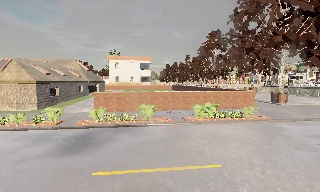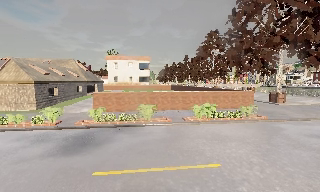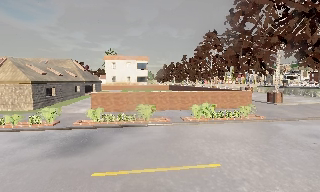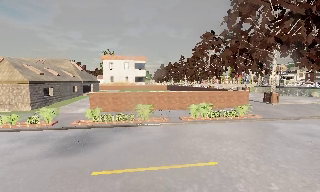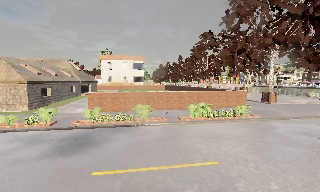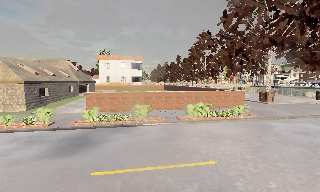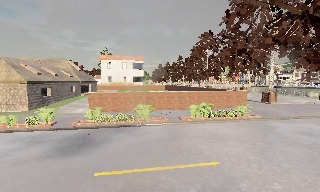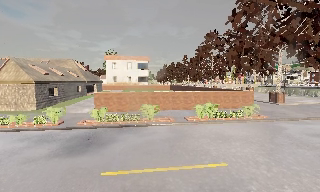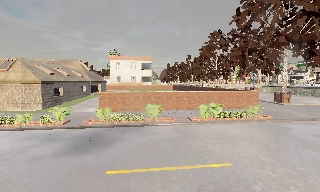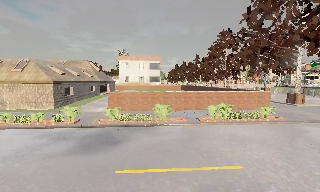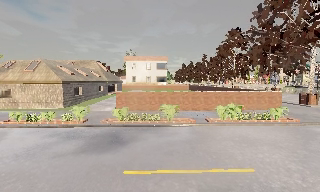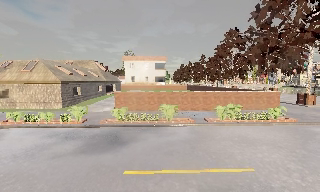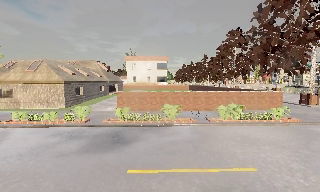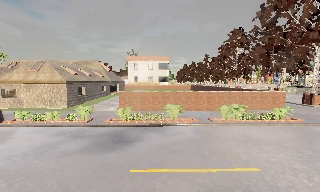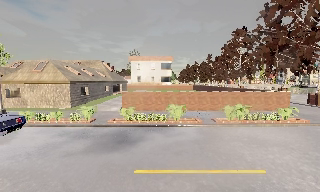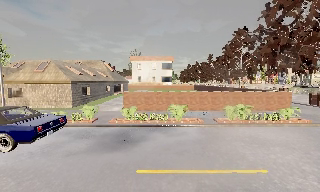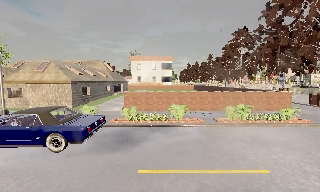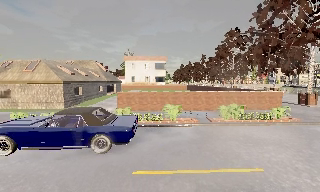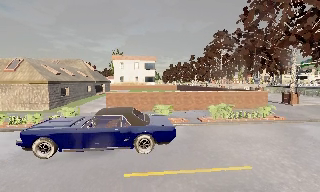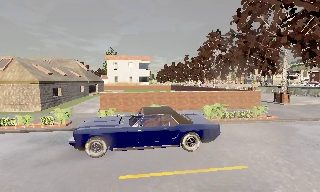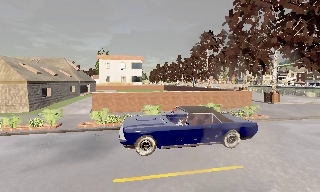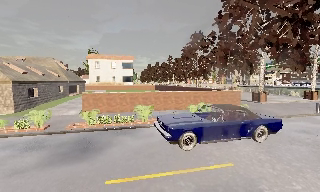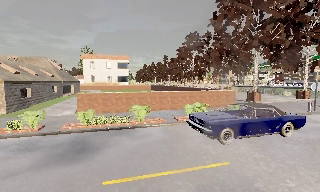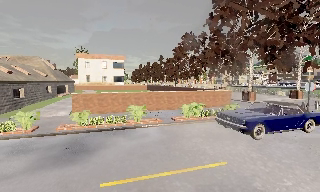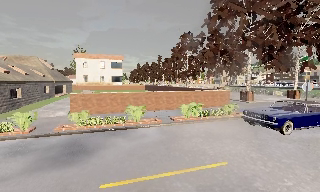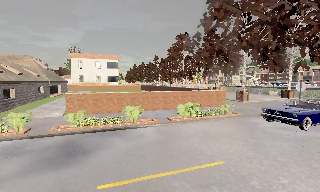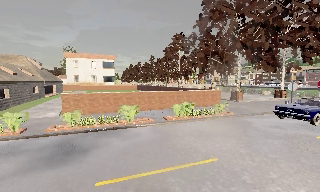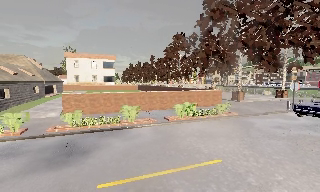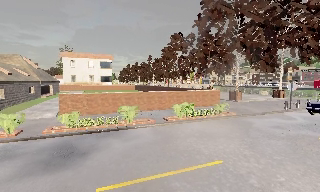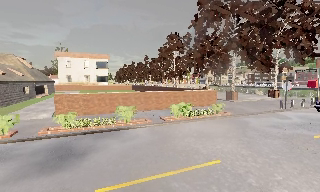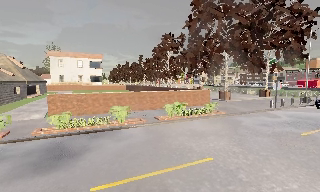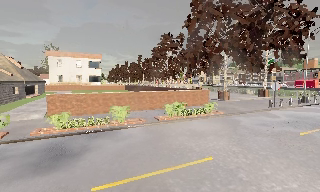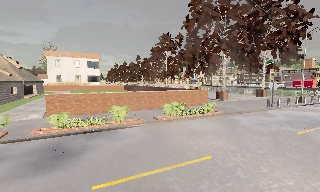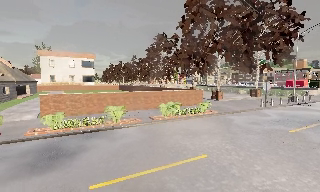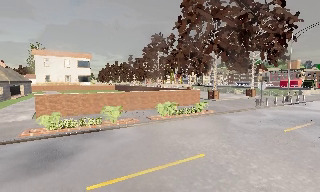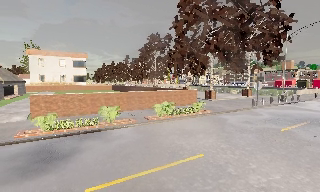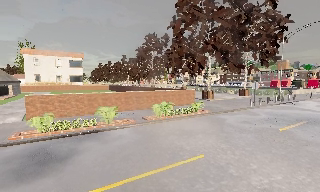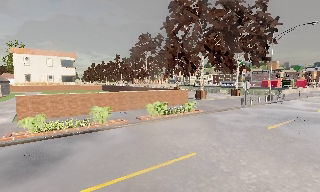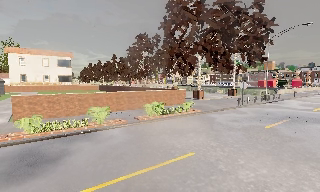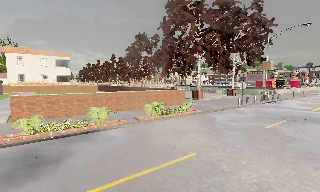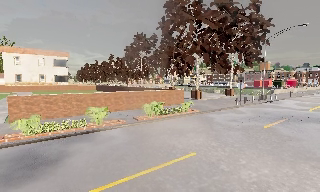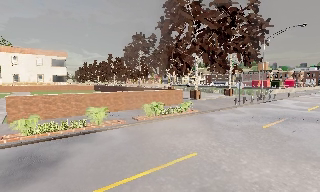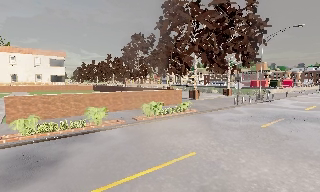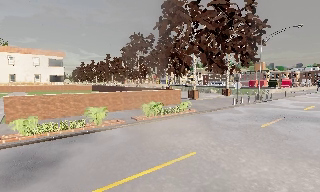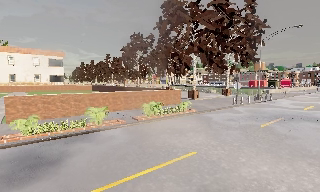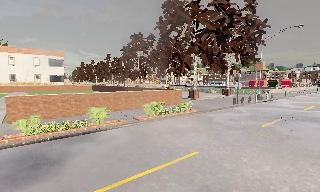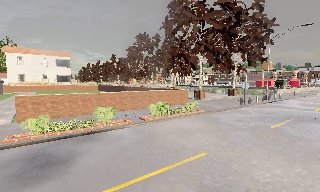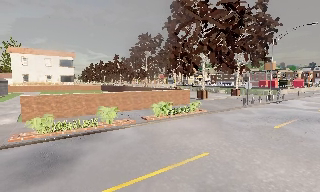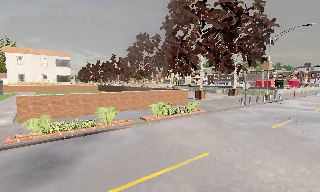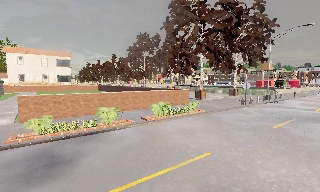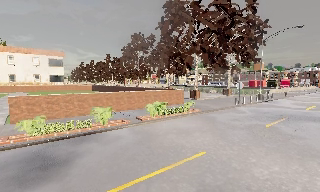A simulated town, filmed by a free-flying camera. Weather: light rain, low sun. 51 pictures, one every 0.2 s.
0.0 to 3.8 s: The camera travels to its left, about 1 m, so close, fixed things drift to the right.
3.8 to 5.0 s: The camera swings to its right by about 10 degrees, and the scene slides to the left.
5.0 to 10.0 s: The camera pans to its right, which is clockwise from overhead, by about 20 degrees. It travels to its left, about 1 m.
The film runs backward here.
